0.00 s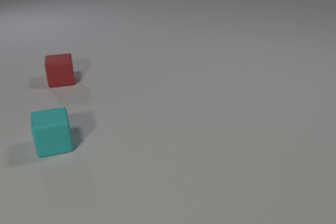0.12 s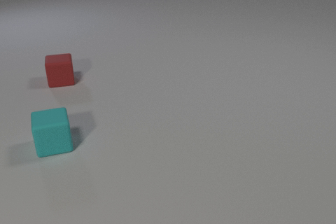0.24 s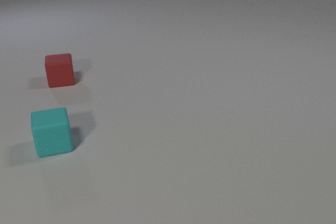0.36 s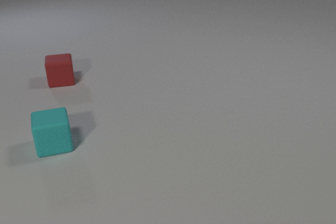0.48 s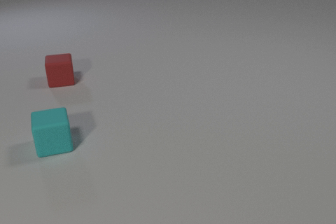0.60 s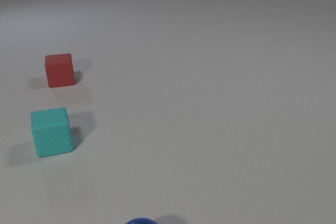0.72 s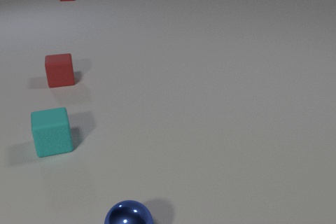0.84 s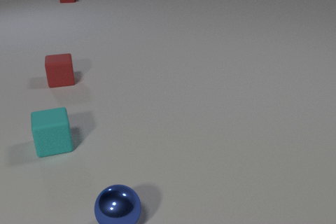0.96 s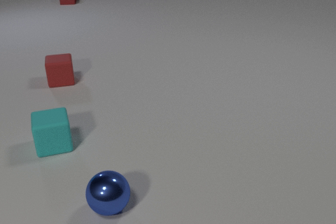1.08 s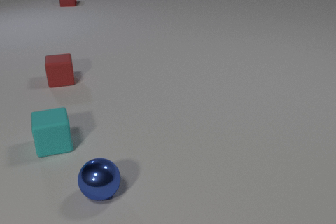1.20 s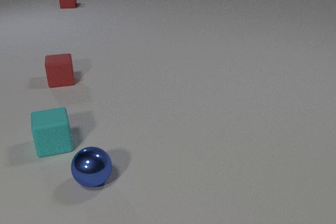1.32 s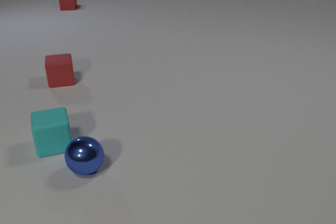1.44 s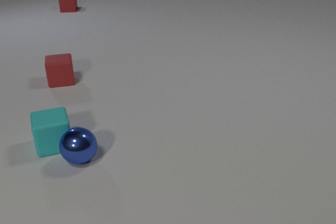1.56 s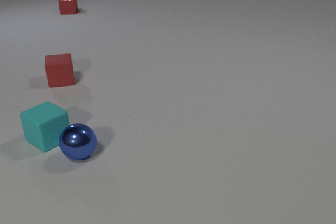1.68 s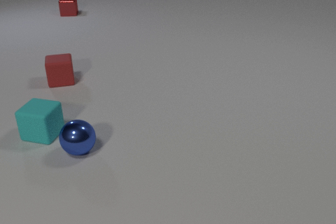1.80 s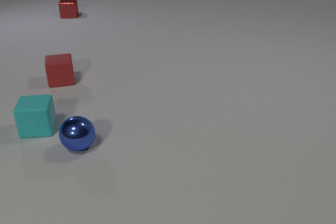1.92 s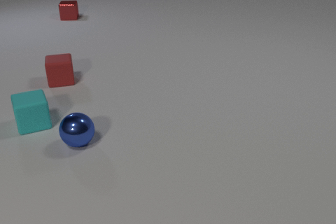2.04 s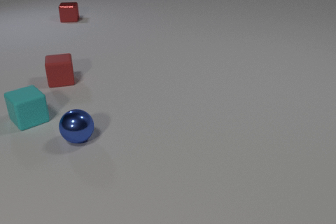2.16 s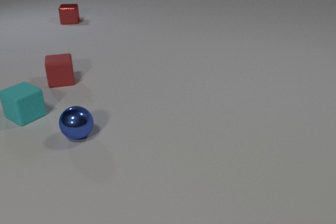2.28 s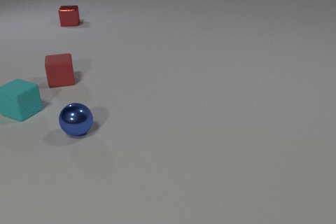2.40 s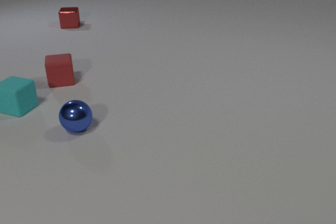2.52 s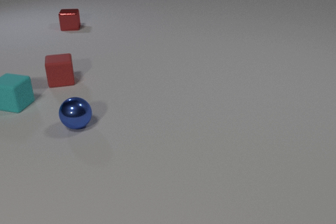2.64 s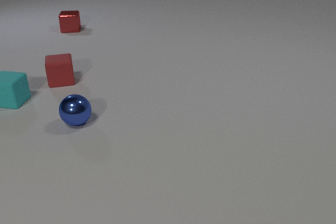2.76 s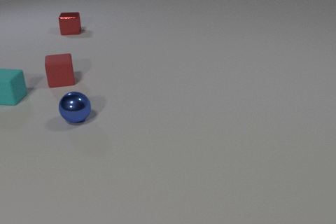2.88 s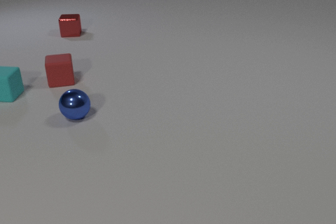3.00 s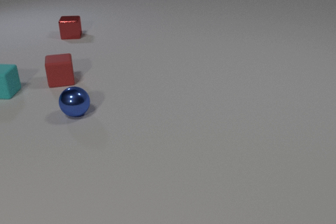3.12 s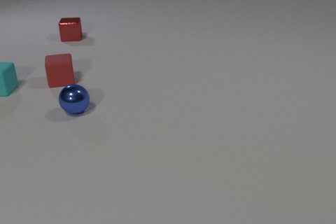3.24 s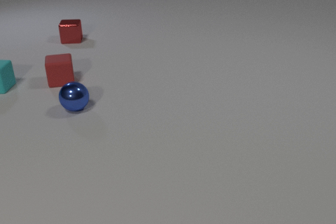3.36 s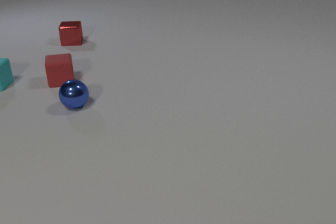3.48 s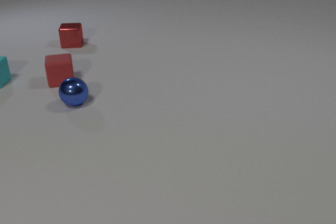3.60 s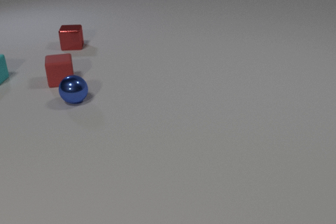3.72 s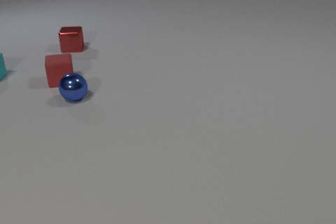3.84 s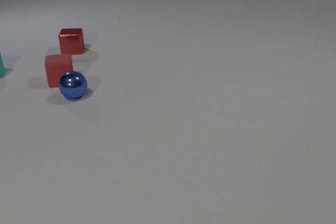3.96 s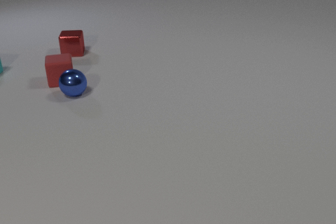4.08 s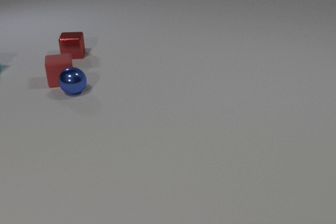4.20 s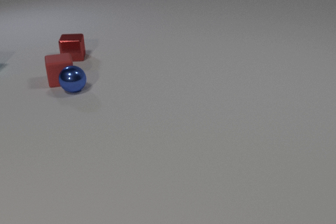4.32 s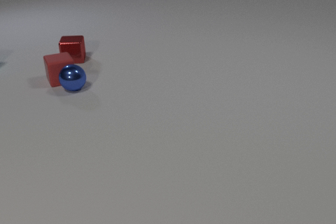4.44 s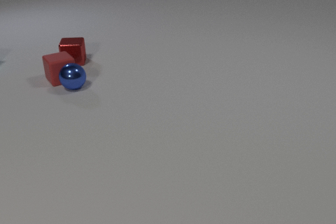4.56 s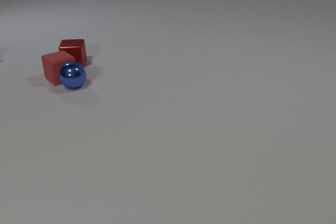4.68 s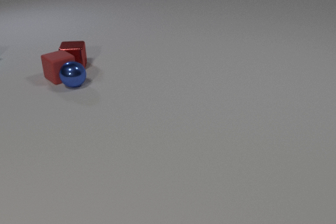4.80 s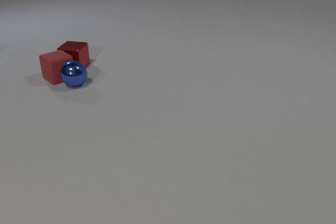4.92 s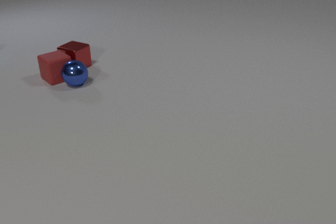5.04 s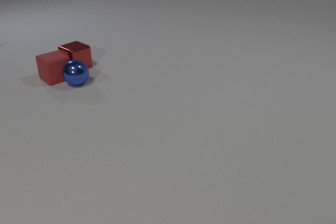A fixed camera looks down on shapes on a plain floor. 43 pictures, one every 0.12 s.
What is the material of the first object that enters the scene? metal.
How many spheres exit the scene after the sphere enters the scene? 0.
What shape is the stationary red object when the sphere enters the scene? cube.
0.00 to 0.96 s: The blue metal sphere comes in at the bottom edge, rolls away from the camera and to the left. The red metal cube comes in at the top edge, slides toward the camera.
0.96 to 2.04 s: The blue metal sphere rolls away from the camera. The cyan rubber cube slides away from the camera, spins counterclockwise seen from above by about 120 degrees, its near face sliding to the right. The red metal cube slides toward the camera. The blue metal sphere and the cyan rubber cube collide.
2.04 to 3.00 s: The blue metal sphere rolls away from the camera. The cyan rubber cube slides away from the camera, spins counterclockwise seen from above by about 45 degrees, its near face sliding to the right. The red metal cube slides toward the camera.
3.00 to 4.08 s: The blue metal sphere rolls away from the camera. The cyan rubber cube slides away from the camera. The red metal cube slides toward the camera.
4.08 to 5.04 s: The blue metal sphere rolls away from the camera. The cyan rubber cube leaves at the left edge. The red rubber cube slides away from the camera and to the left, spins counterclockwise seen from above by about 30 degrees, its near face sliding to the right. The red metal cube slides toward the camera, spins clockwise seen from above by about 45 degrees, its near face sliding to the left. The blue metal sphere and the red rubber cube collide. The red rubber cube and the red metal cube collide.
